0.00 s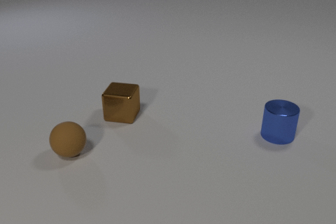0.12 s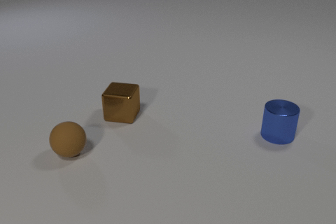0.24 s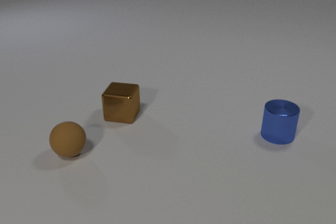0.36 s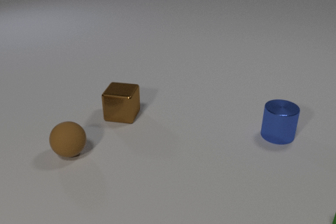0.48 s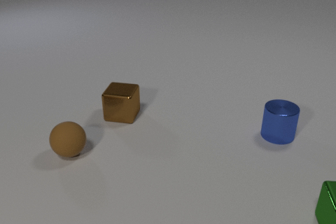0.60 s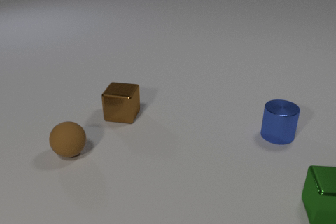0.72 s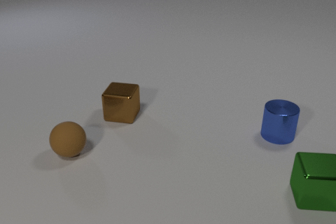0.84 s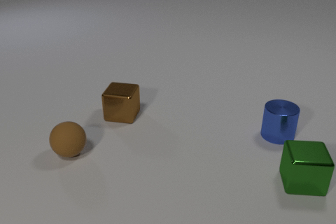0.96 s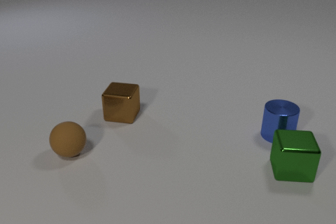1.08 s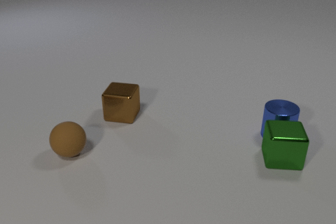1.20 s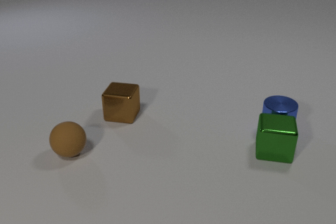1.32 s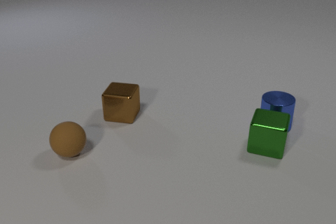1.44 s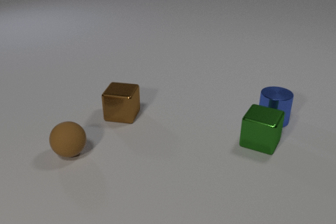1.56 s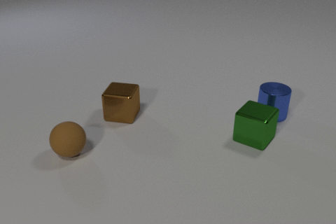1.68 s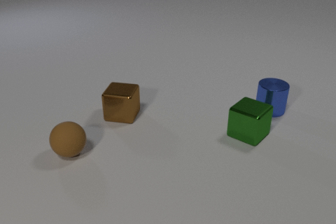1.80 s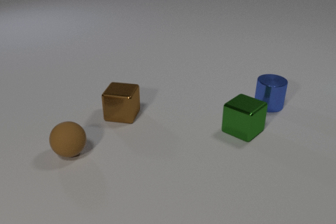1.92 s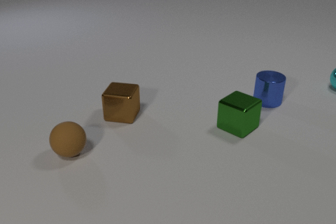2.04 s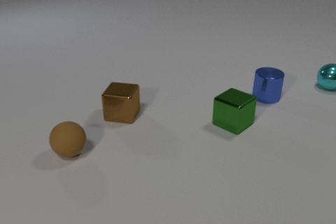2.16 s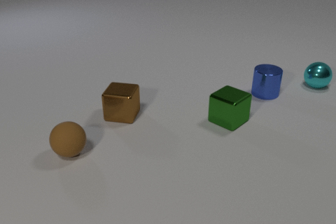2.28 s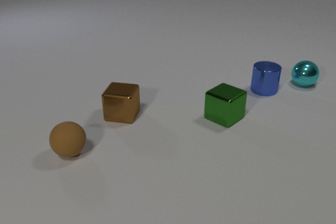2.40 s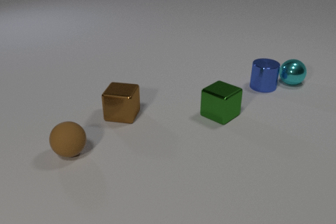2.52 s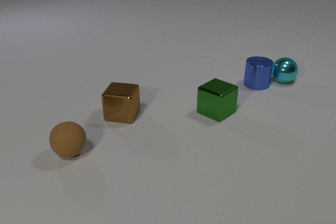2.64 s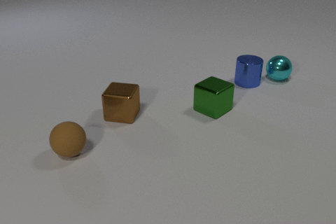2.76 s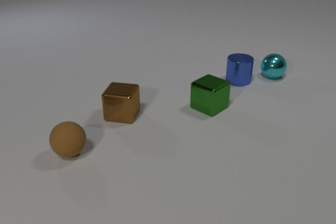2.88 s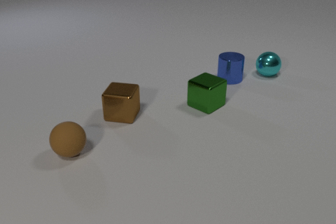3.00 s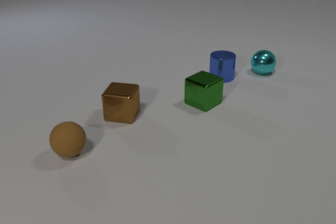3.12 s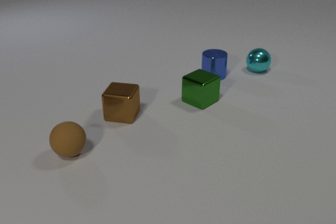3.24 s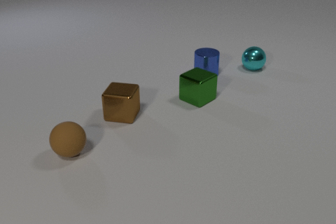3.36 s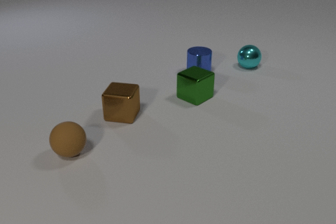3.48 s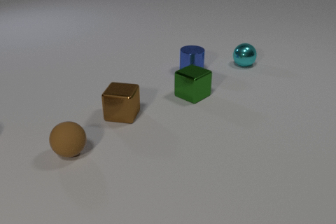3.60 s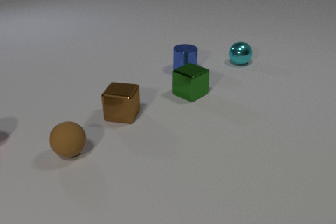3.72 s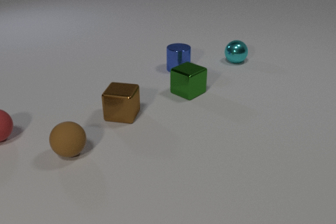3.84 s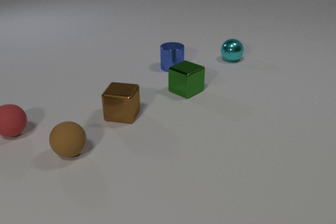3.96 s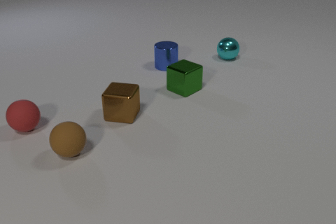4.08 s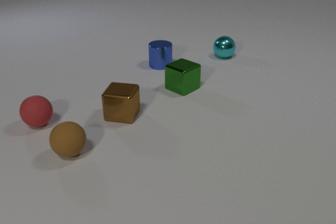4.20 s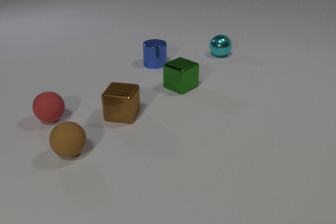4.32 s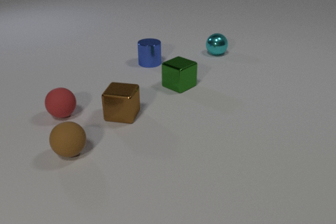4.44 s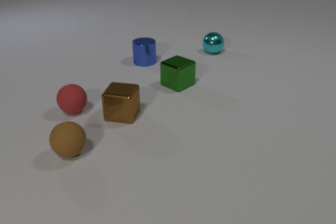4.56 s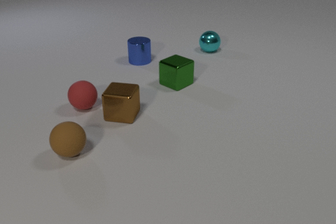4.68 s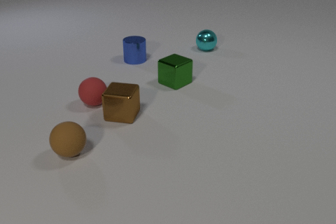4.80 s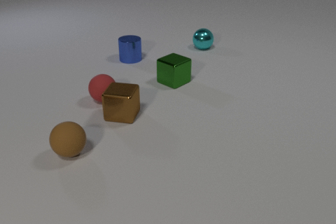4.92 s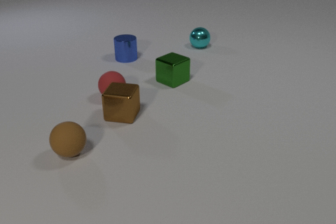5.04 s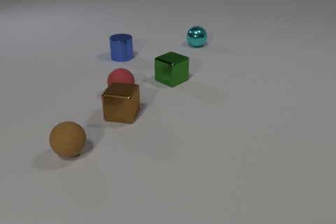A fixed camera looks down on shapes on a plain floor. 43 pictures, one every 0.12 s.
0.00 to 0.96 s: The green metal cube comes in at the right edge, slides away from the camera and to the left.
0.96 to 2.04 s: The green metal cube slides away from the camera and to the left, spins clockwise seen from above by about 30 degrees, its near face sliding to the left. The blue metal cylinder slides away from the camera. The cyan metal sphere comes in at the right edge, rolls to the left. The green metal cube and the blue metal cylinder collide.
2.04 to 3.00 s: The green metal cube slides away from the camera and to the left. The blue metal cylinder slides to the left and away from the camera. The cyan metal sphere rolls to the left. The blue metal cylinder and the cyan metal sphere collide.
3.00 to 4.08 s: The green metal cube slides away from the camera and to the left. The blue metal cylinder slides to the left and away from the camera. The cyan metal sphere rolls to the left and away from the camera. The red rubber sphere comes in at the left edge, rolls to the right.
4.08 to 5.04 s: The green metal cube slides away from the camera and to the left. The blue metal cylinder slides to the left and away from the camera. The cyan metal sphere rolls away from the camera and to the left. The red rubber sphere rolls to the right and away from the camera.
How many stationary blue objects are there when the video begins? 1.
Are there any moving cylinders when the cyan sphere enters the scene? yes.
Are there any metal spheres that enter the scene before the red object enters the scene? yes.
